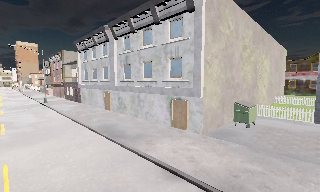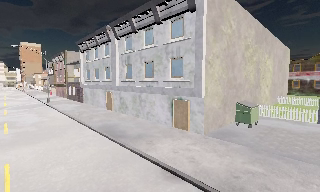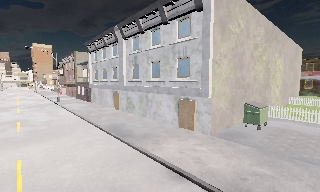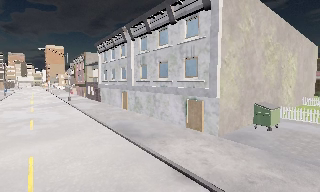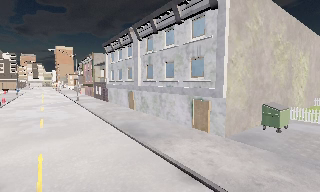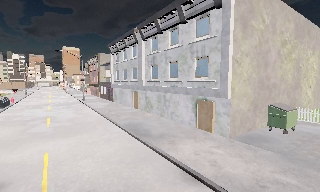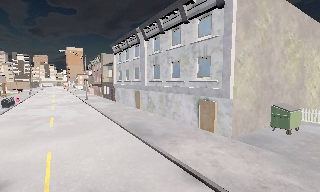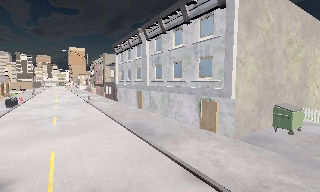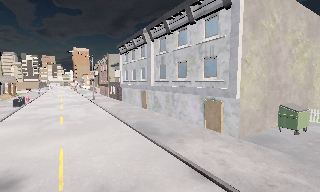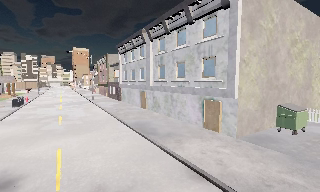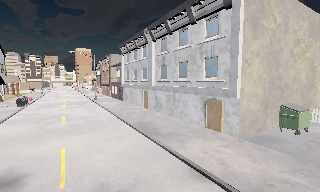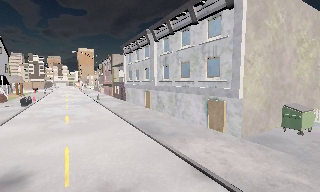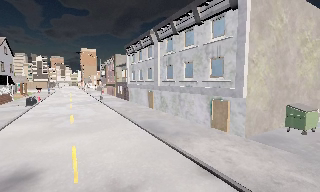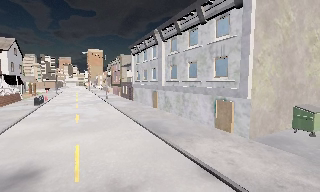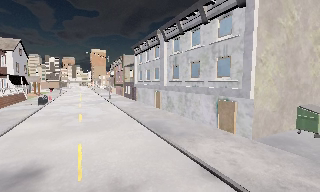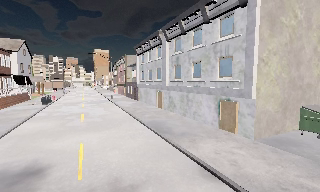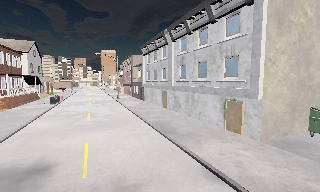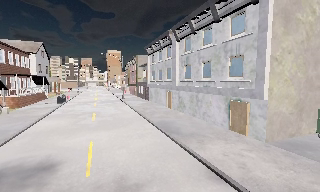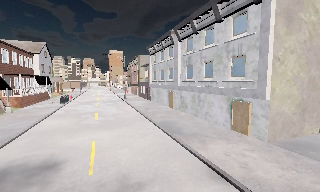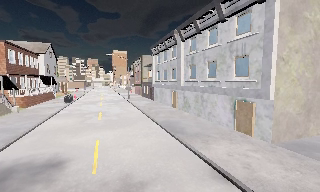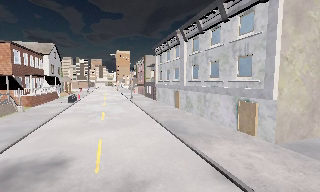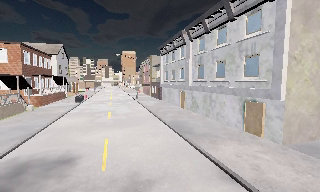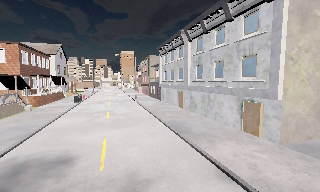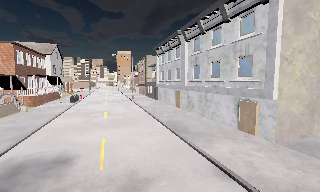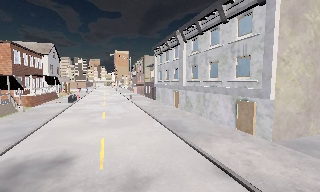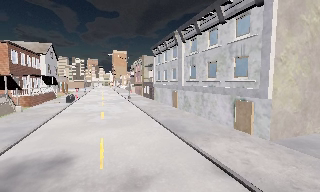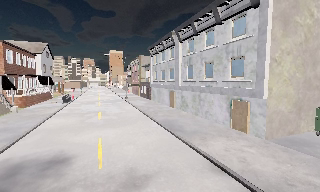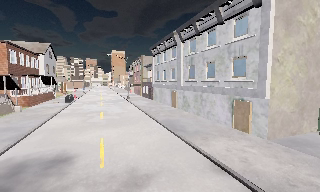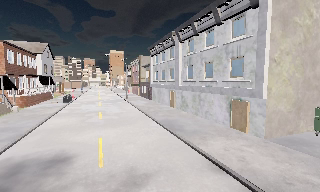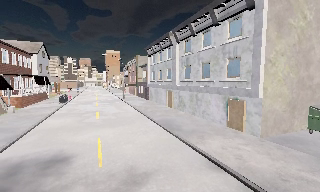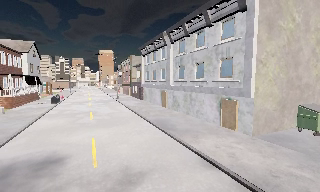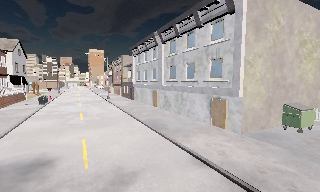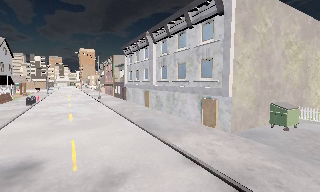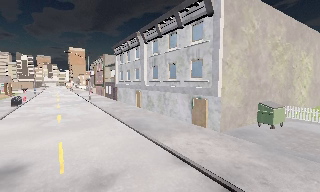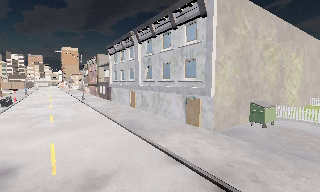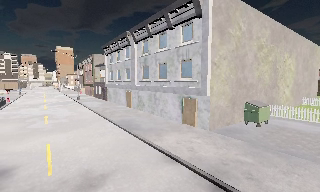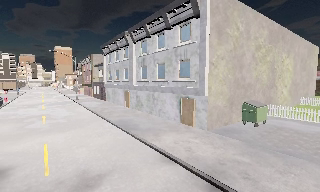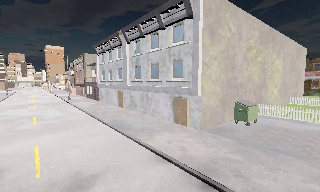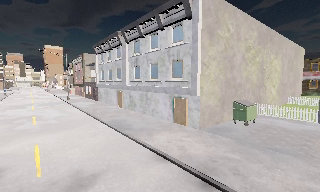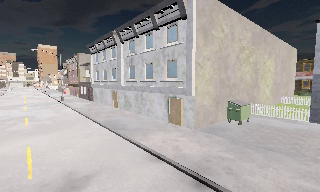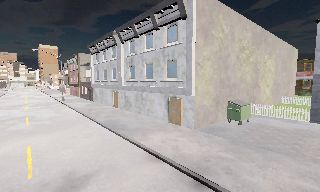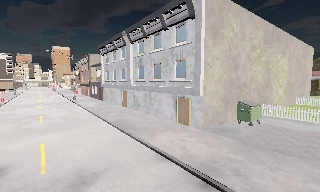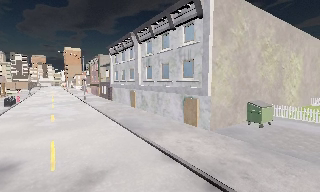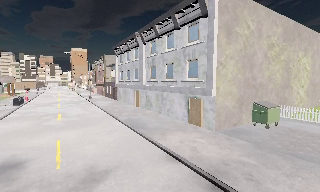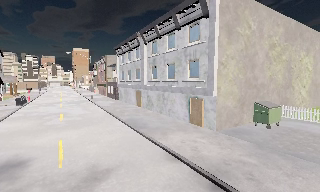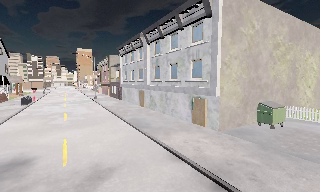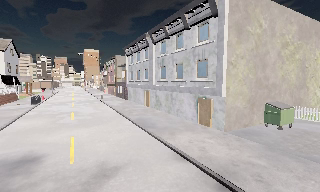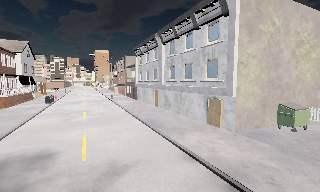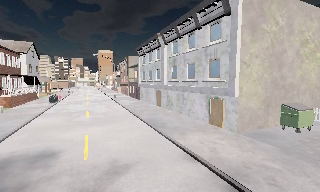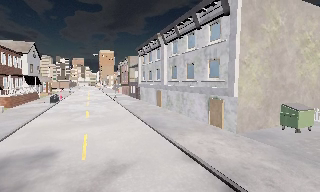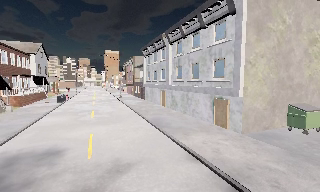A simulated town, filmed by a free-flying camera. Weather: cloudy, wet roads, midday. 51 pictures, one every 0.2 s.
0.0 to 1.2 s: The scene slides to the right, as the camera pans about 10 degrees to its left.
1.2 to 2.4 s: The camera shifts only a little, or ends up much as it began.
2.4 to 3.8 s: The camera pans to its left, which is counterclockwise from overhead, by about 10 degrees. It travels to its right, about 0.5 m.
3.8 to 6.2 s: The camera travels backward, about 0.5 m, so what stands in front gets smaller.
6.2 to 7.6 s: The camera swings to its right by about 10 degrees, and the scene slides to the left.
7.6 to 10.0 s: The camera swings to its left by about 15 degrees, and the scene slides to the right. It travels to its right, about 0.5 m.
The film runs backward here.
